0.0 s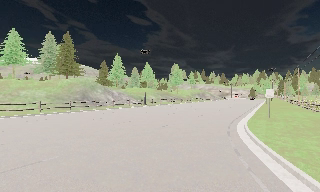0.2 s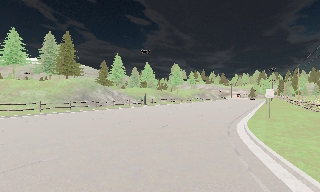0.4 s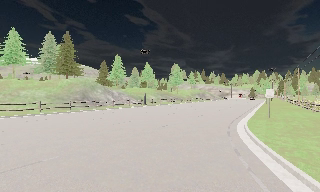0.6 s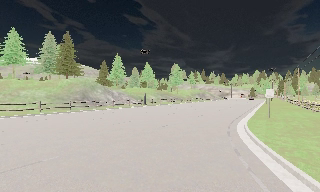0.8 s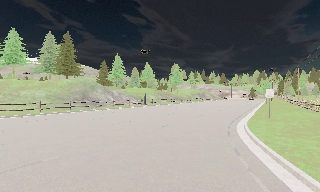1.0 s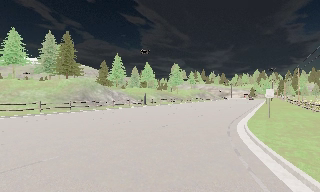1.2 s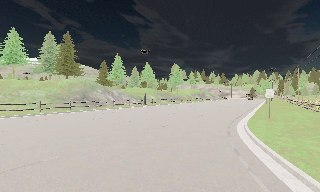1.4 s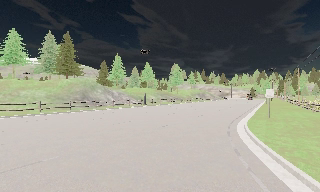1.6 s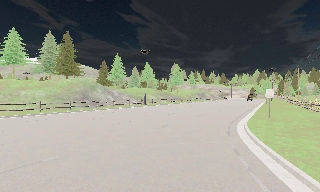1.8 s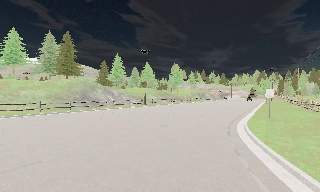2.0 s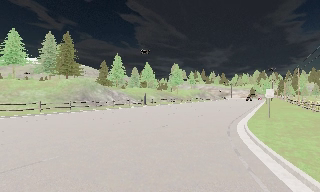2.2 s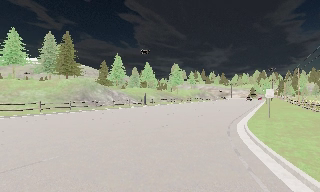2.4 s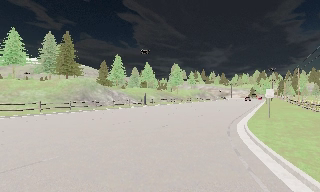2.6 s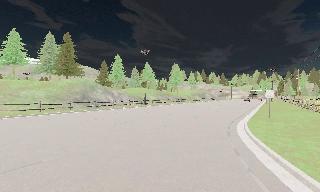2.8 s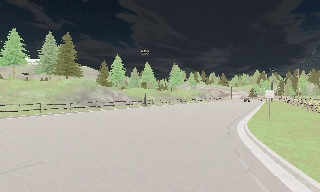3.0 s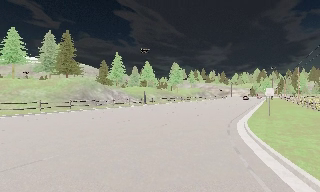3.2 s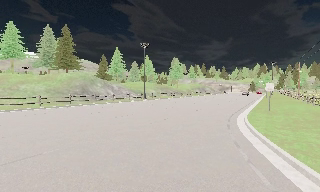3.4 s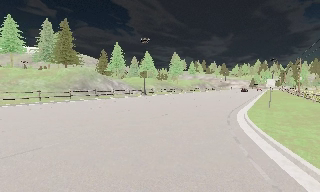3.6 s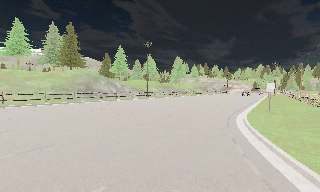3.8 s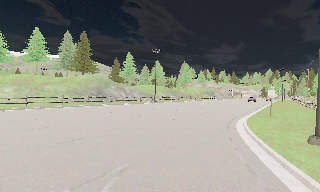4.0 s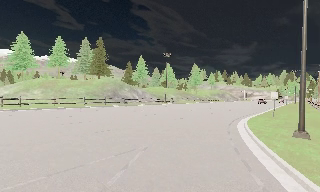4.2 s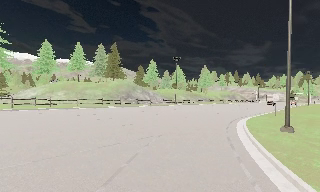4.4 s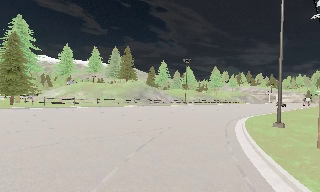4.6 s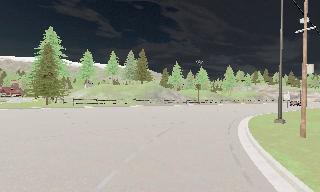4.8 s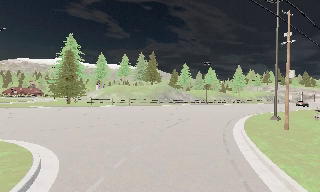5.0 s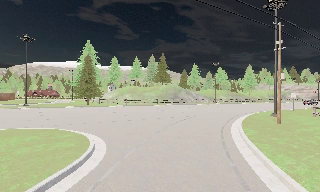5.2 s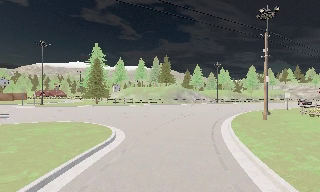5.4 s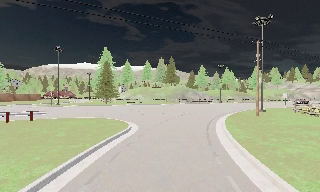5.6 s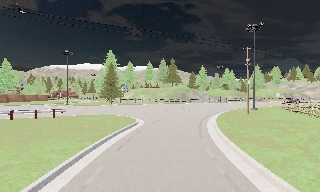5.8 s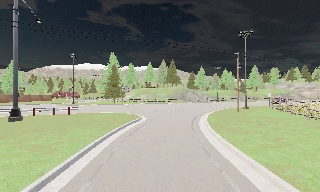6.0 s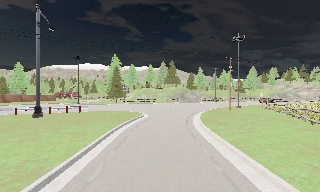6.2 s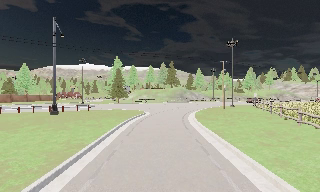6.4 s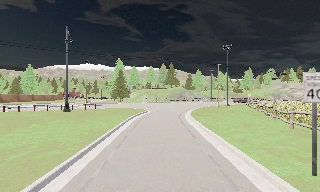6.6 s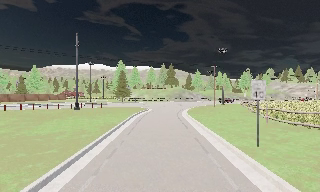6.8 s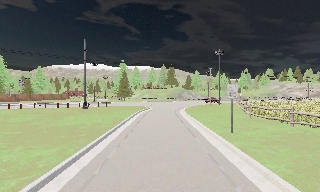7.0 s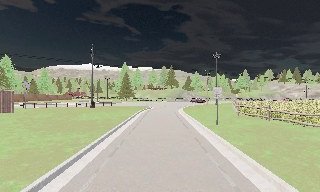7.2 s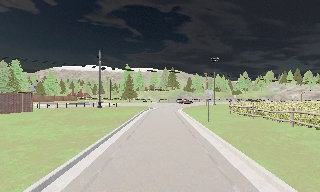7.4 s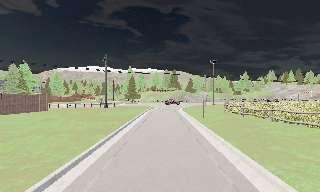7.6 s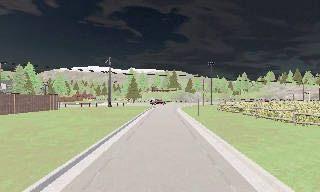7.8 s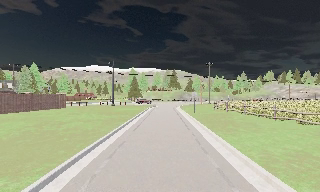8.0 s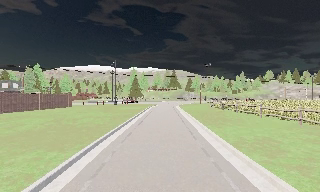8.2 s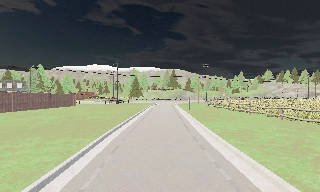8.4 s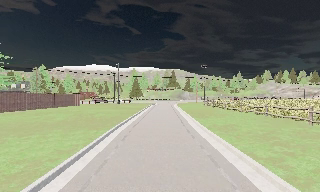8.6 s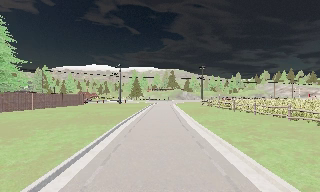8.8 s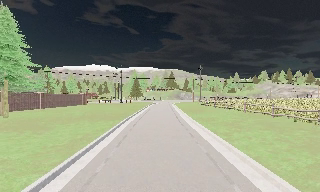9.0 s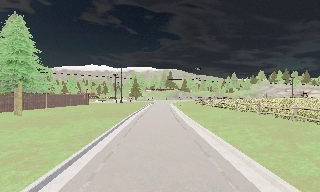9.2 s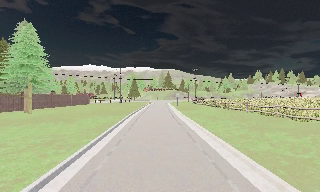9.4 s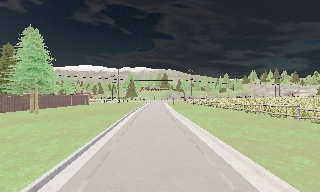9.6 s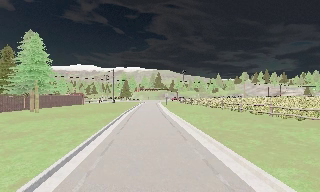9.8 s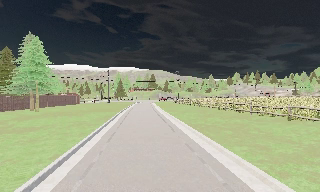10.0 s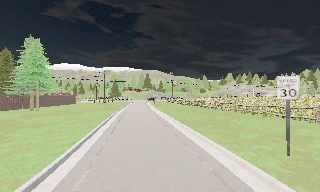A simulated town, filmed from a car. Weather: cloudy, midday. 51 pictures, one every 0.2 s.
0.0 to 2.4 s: The camera keeps its place and its aim.
2.4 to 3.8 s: The camera travels backward, about 1.5 m, so what stands in front gets smaller. It gains speed.
3.8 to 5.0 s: The scene slides to the right, as the camera pans about 25 degrees to its left. It travels backward, about 13 m, so what stands in front gets smaller.
5.0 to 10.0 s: The camera travels backward, about 50 m, so what stands in front gets smaller.
The film runs backward here.
